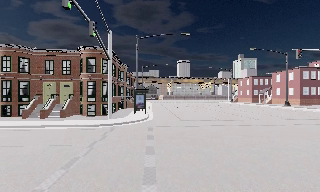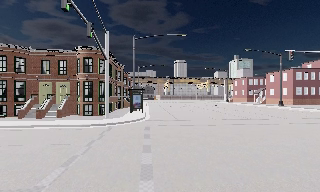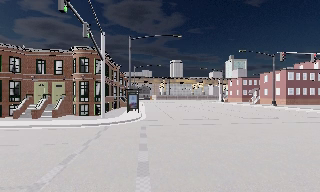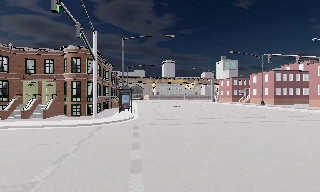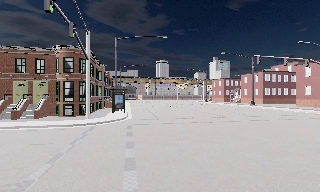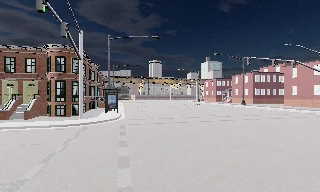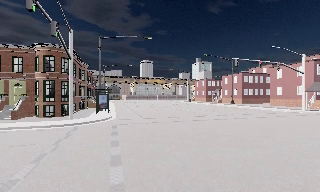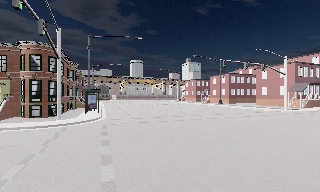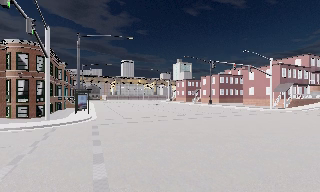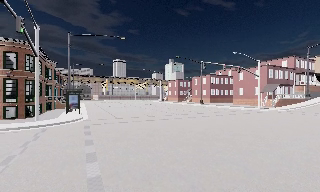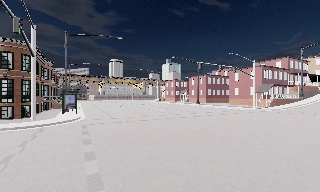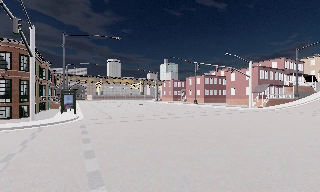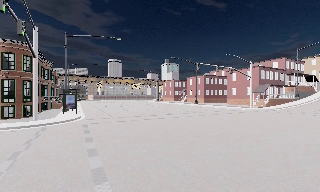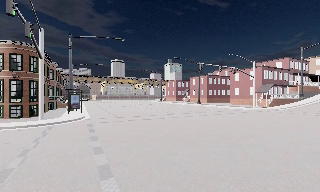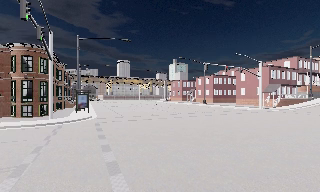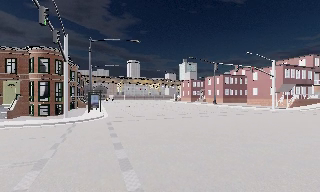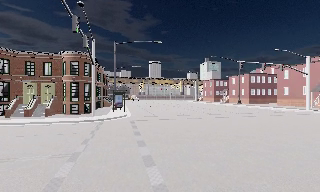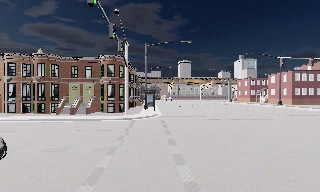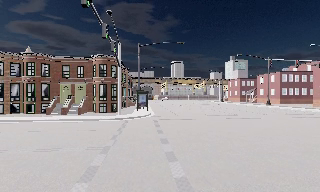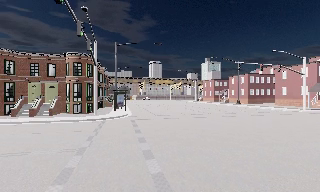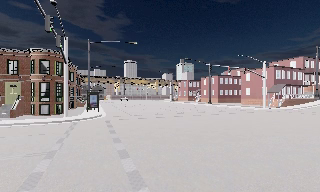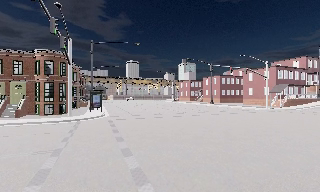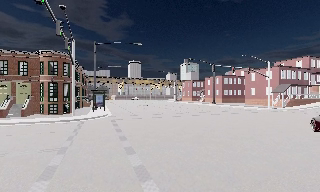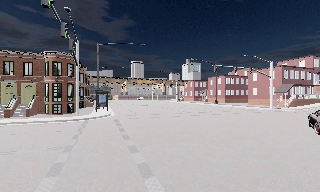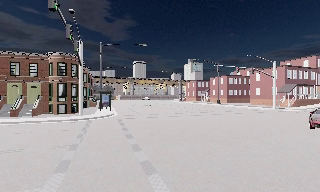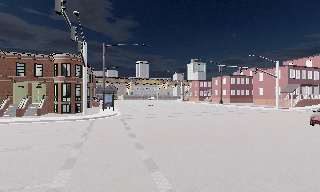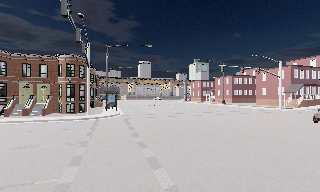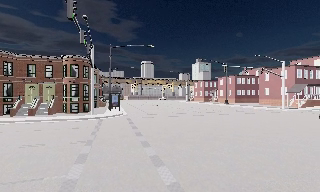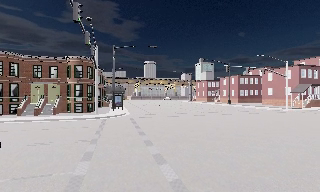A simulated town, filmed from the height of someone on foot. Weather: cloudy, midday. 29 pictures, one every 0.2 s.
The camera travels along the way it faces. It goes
backward.
0.0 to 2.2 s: The scene slides to the left, as the camera pans about 25 degrees to its right. It travels backward, about 2 m, so what stands in front gets smaller.
2.2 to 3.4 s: The camera swings to its left by about 25 degrees, and the scene slides to the right. It travels backward, about 1 m, so what stands in front gets smaller.
3.4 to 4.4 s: The scene slides to the left, as the camera pans about 20 degrees to its right. It travels backward, about 1 m, so what stands in front gets smaller.
4.4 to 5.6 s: The camera travels backward, about 1 m, so what stands in front gets smaller.
The film runs backward here.
